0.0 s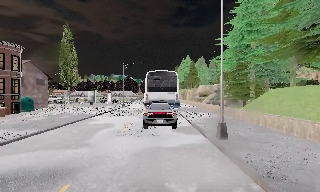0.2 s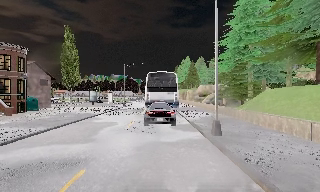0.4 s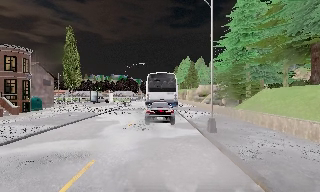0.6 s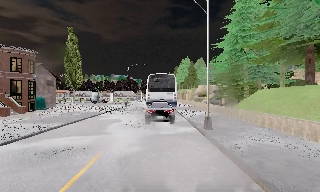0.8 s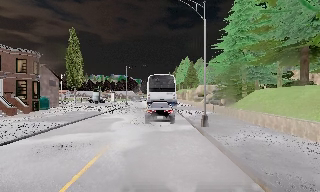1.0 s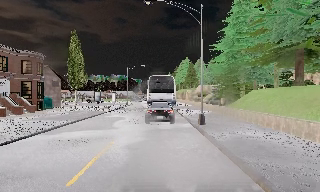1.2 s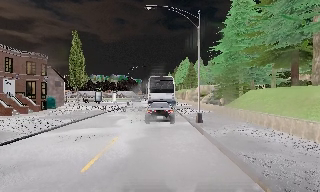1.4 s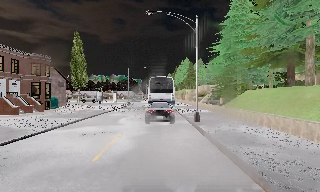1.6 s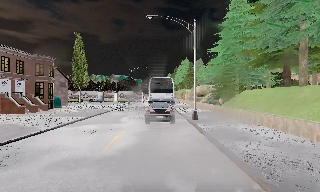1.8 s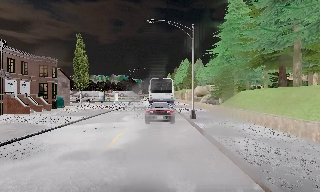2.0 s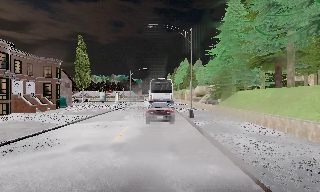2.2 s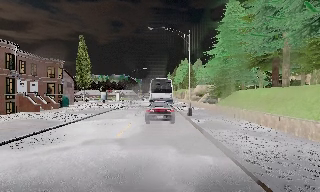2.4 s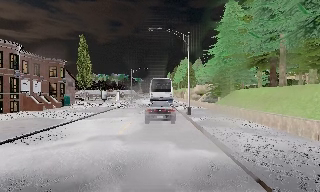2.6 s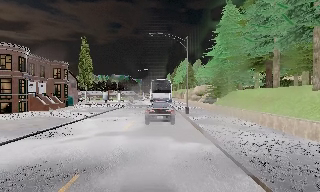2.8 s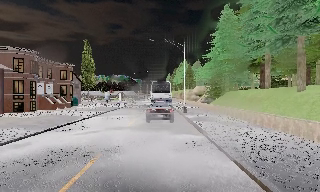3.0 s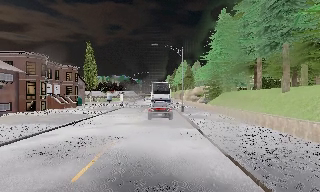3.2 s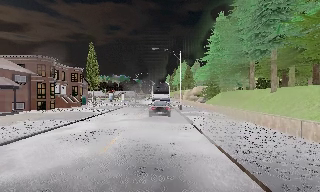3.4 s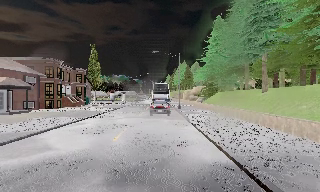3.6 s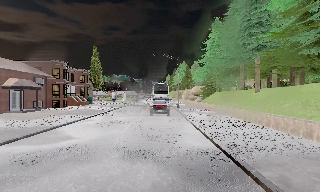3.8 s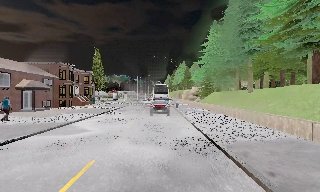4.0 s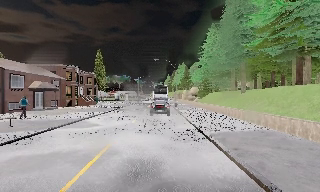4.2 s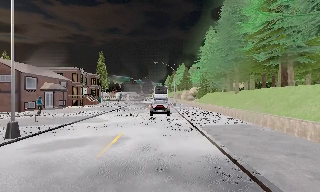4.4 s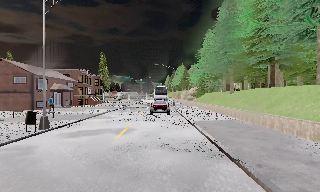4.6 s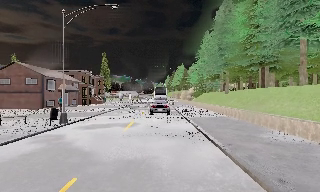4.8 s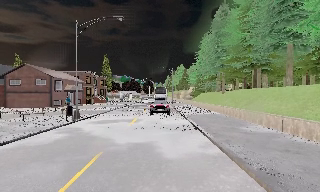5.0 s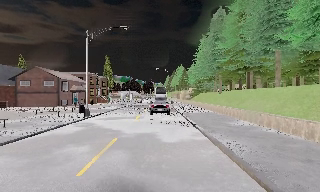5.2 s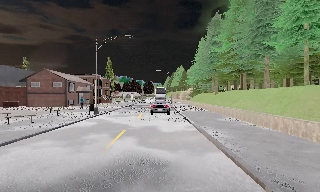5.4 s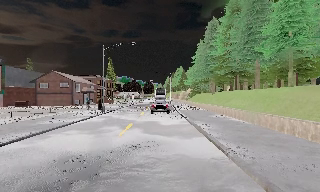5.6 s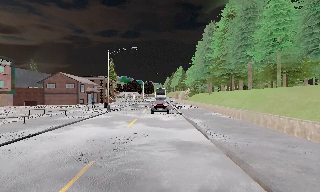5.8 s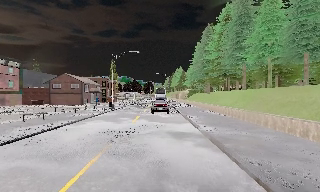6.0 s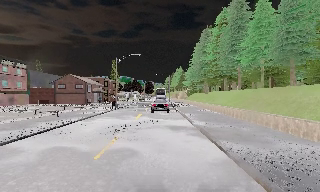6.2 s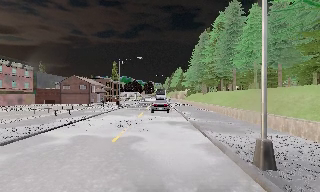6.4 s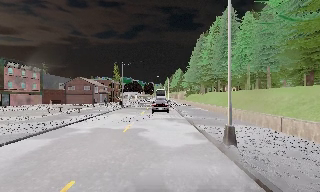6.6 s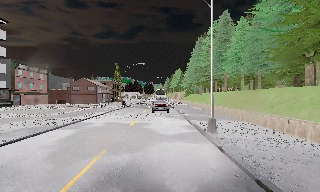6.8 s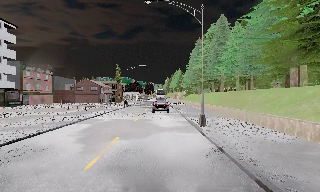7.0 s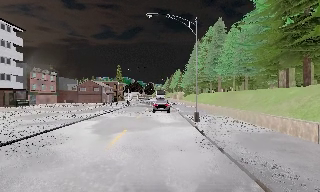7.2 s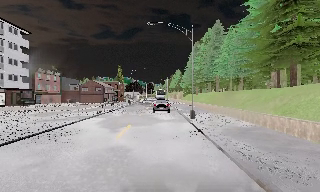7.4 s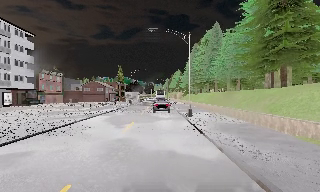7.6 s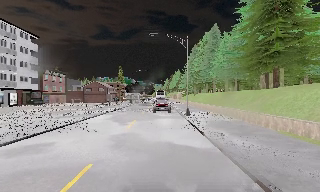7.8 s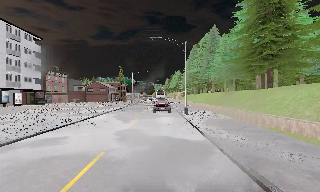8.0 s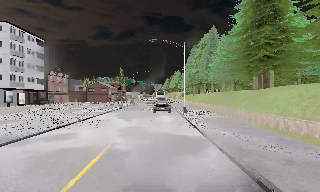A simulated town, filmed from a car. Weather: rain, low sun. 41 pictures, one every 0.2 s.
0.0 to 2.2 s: The camera travels backward, about 7 m, so what stands in front gets smaller.
2.2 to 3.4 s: The camera travels backward, about 8 m, so what stands in front gets smaller. It gains speed.
3.4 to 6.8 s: The camera travels backward, about 30 m, so what stands in front gets smaller.
6.8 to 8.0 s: The camera travels backward, about 7 m, so what stands in front gets smaller. It loses speed.
The film runs backward here.
